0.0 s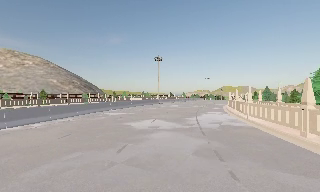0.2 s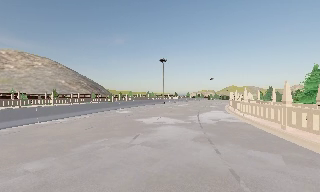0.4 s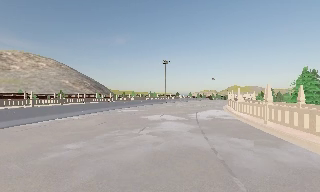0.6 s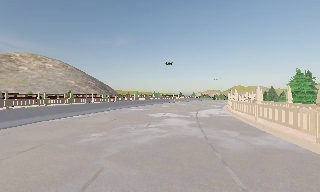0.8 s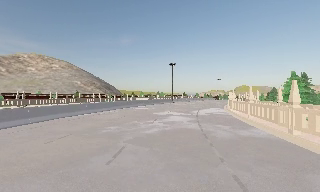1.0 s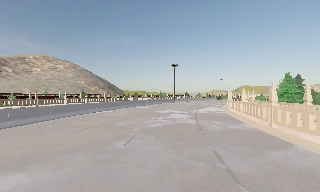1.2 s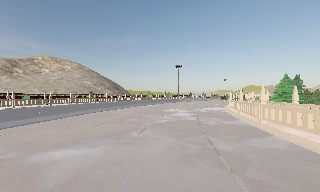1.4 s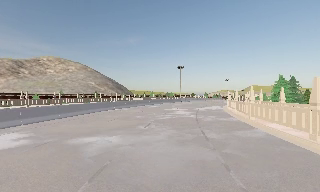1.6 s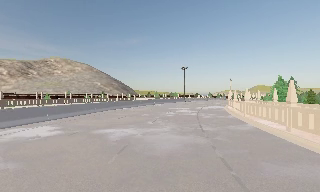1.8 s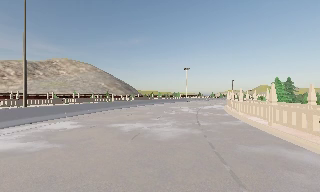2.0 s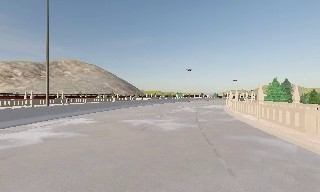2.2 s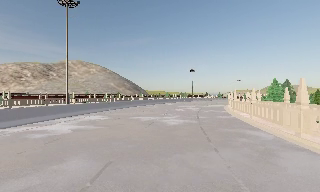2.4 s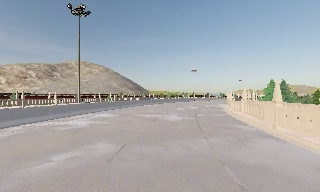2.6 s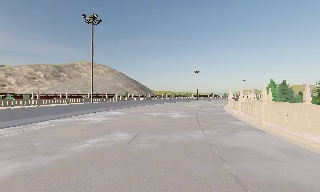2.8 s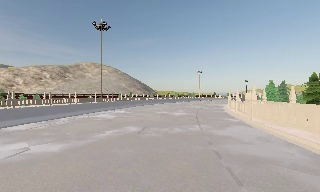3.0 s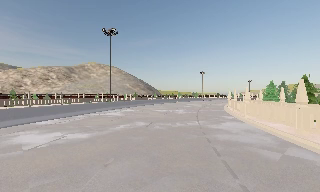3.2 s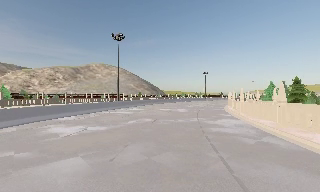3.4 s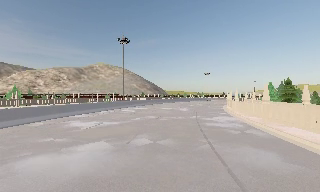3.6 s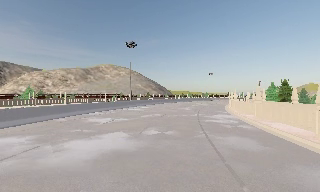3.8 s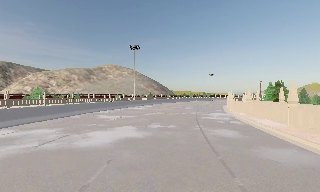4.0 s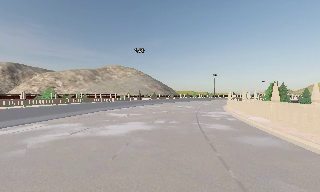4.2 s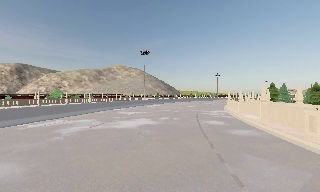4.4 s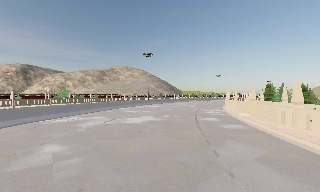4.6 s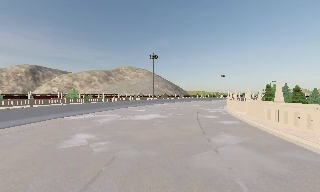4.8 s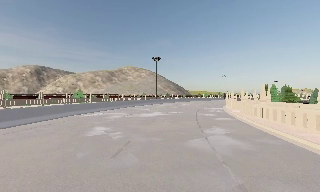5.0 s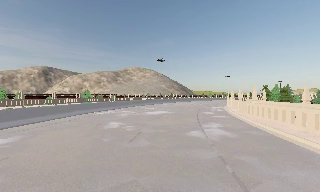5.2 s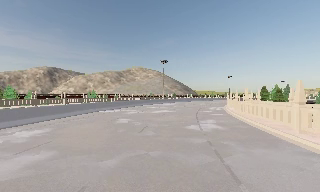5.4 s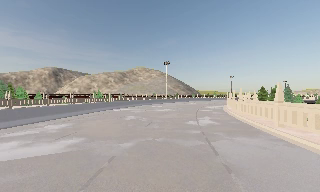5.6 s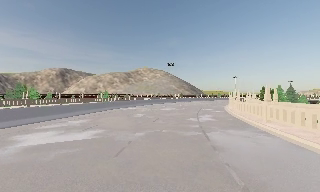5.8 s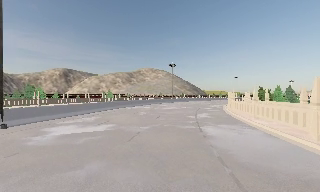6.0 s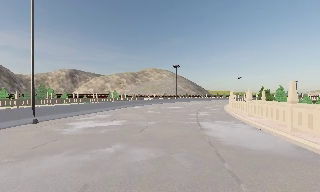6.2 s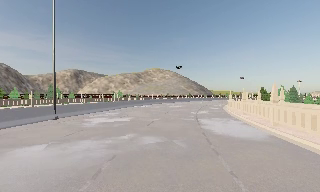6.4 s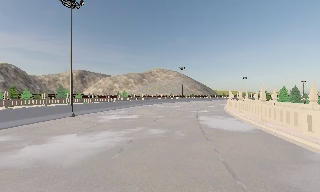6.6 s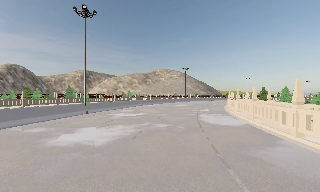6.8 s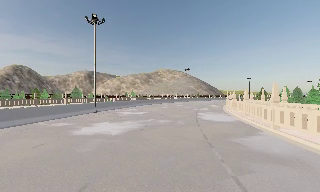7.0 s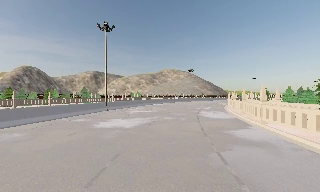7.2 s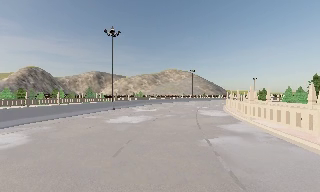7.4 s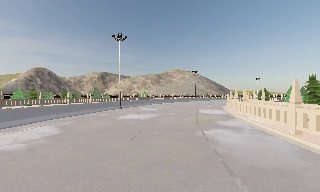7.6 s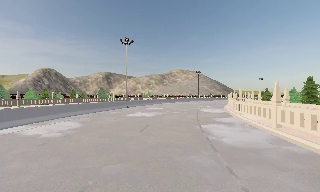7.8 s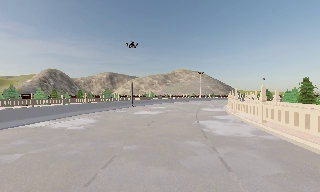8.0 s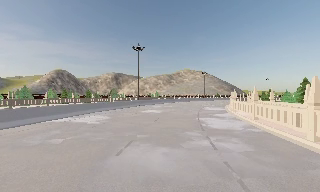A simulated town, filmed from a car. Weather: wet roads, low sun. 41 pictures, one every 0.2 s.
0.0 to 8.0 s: The camera swings to its left by about 50 degrees, and the scene slides to the right. It travels backward, about 70 m.
The film runs backward here.
